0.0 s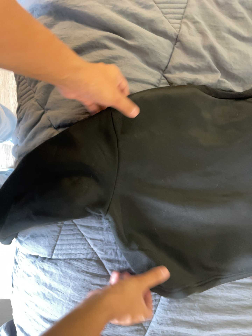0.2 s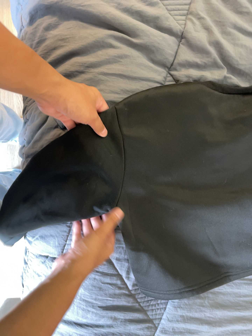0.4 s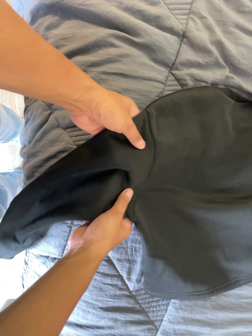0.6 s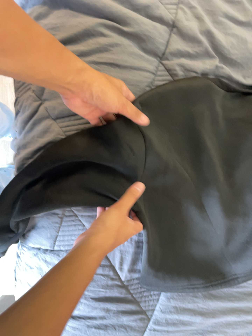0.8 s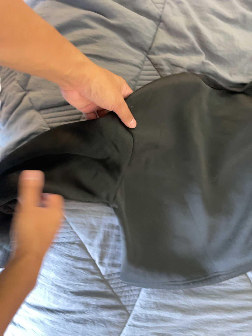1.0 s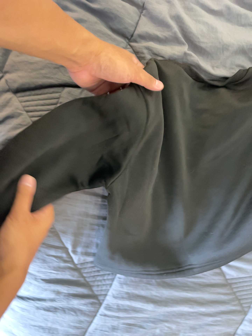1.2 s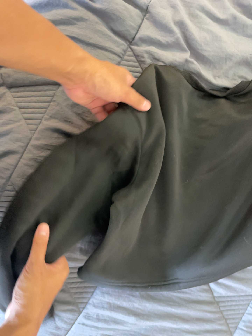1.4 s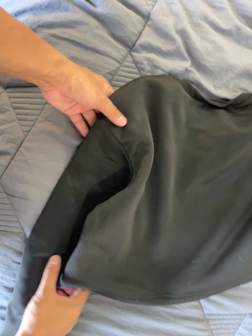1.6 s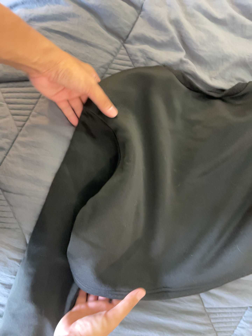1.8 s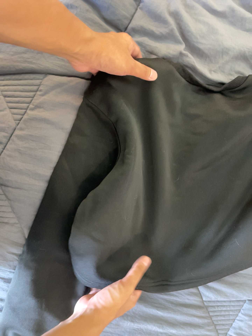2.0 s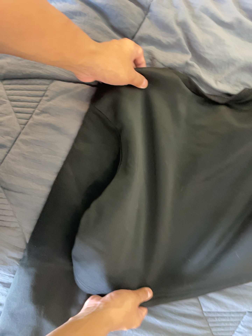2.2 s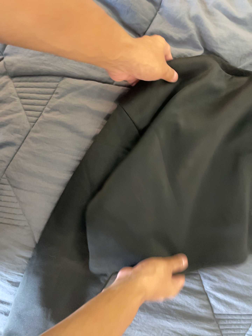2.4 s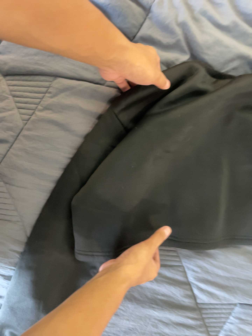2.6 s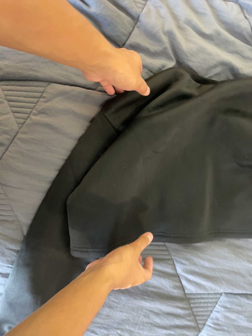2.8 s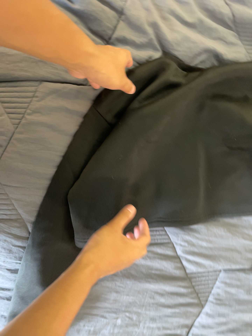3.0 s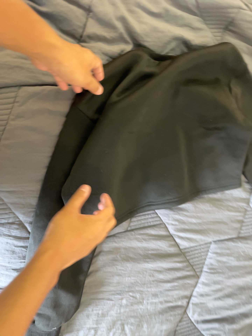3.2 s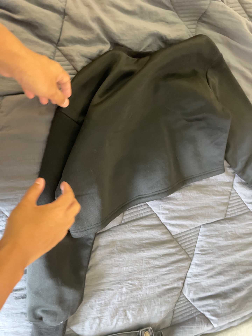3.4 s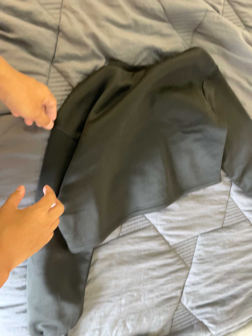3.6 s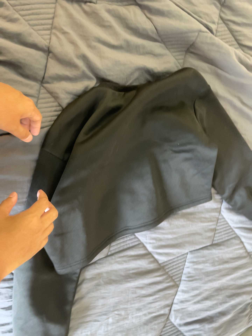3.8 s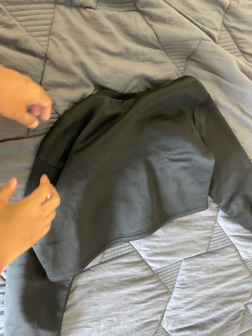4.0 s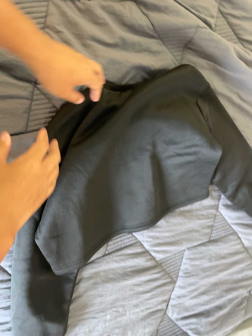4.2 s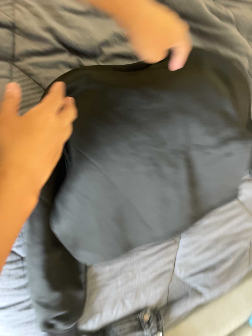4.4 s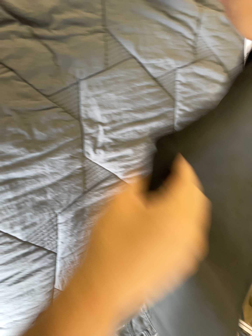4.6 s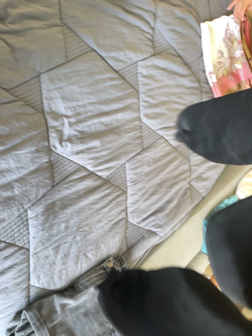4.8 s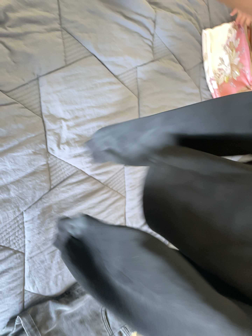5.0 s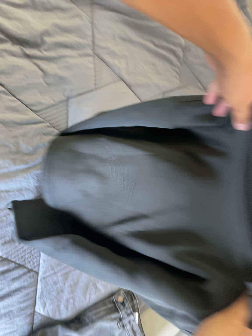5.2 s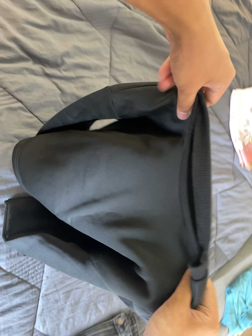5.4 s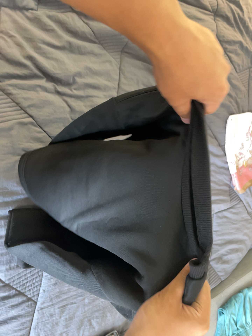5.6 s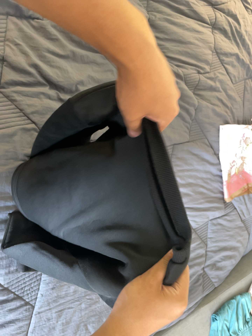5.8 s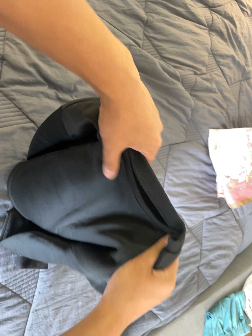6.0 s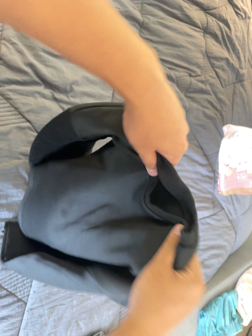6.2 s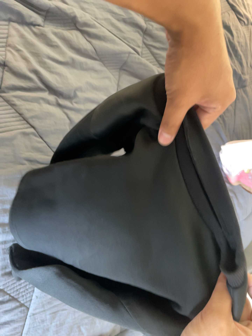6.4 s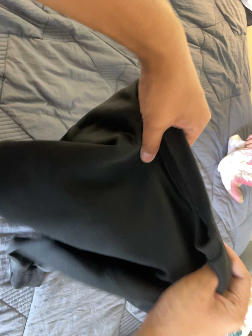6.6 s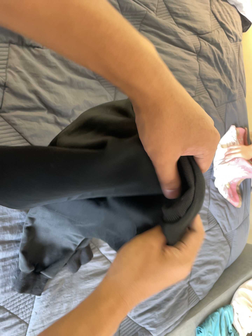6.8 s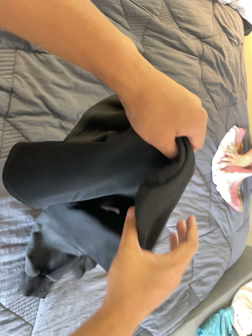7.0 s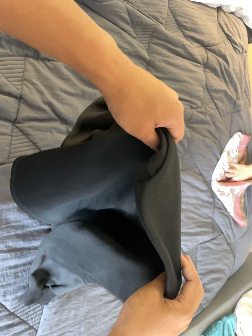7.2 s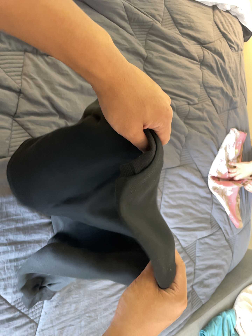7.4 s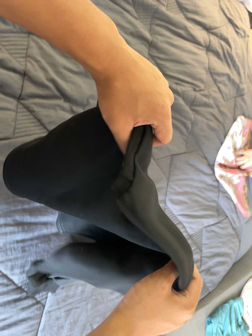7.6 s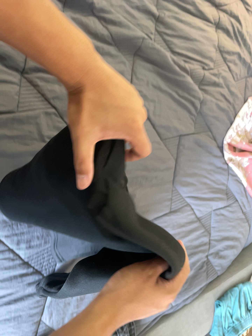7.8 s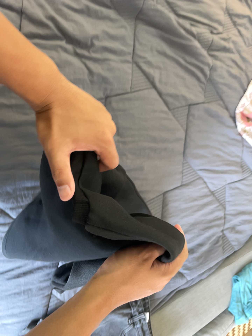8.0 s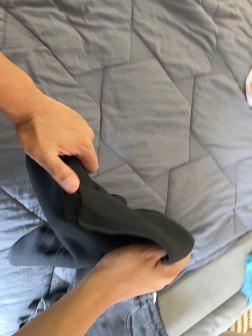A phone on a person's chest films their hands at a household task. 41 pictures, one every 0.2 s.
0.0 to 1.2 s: The camera travels to its right, about 10 cm, so close, fixed things drift to the left.
1.2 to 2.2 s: The camera shifts only a little, or ends up much as it began.
2.2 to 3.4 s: The camera swings to its right by about 15 degrees, and the scene slides to the left. It travels backward and toward the top of its view, about 14 cm, so what stands in front gets smaller. Its aim tips toward the bottom of its view by about 10 degrees. It rolls about its line of sight by about 20 degrees, and the scene rotates counterclockwise.
3.4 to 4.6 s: The camera pans to its right by about 15 degrees. It travels to its right and toward the bottom of its view, about 10 cm, so close, fixed things drift to the left. It rolls about its line of sight by about 20 degrees, and the scene rotates counterclockwise.
4.6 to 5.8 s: The camera travels to its left, about 8 cm, so close, fixed things drift to the right. Its aim tips toward the top of its view by about 15 degrees, and the scene shifts downward. It rolls about its line of sight by about 15 degrees, and the scene rotates clockwise.
5.8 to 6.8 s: The camera shifts only a little, or ends up much as it began.
6.8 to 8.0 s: The camera travels toward the bottom of its view, about 22 cm, so close, fixed things drift upward.
The film runs backward here.
